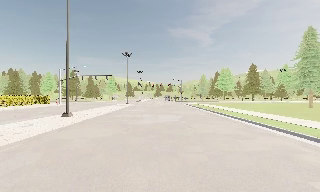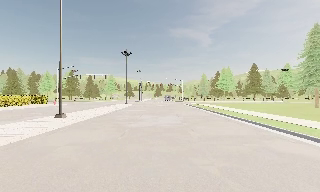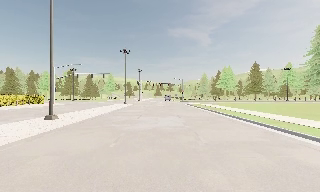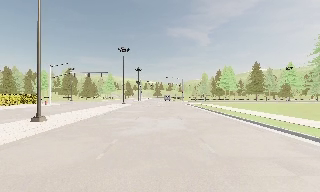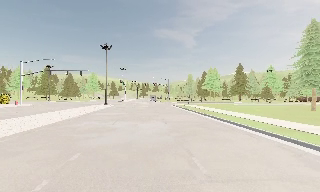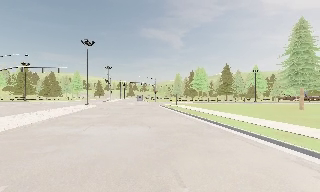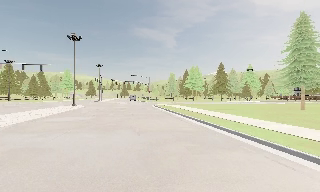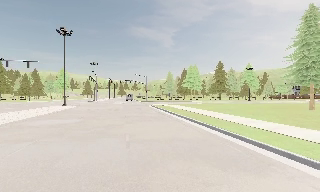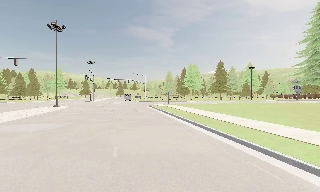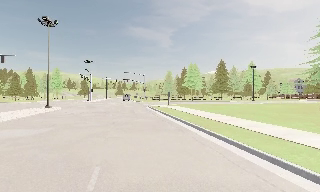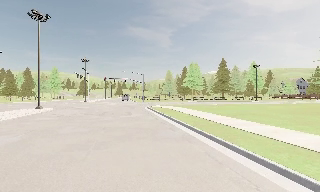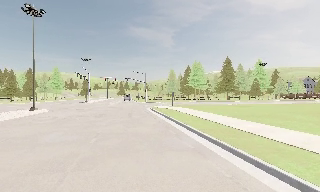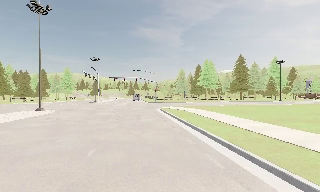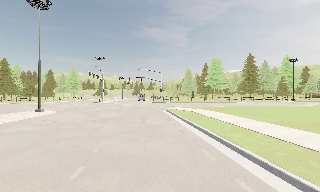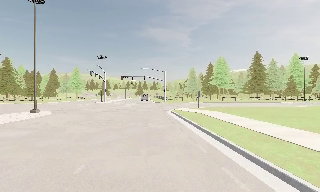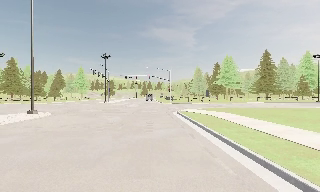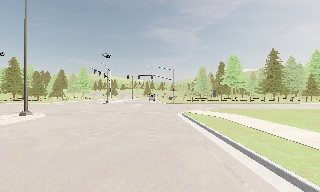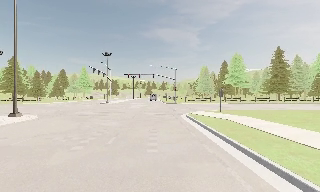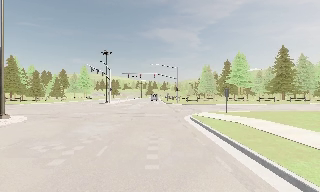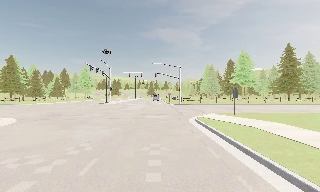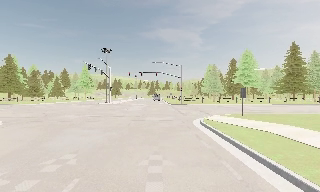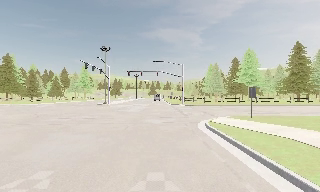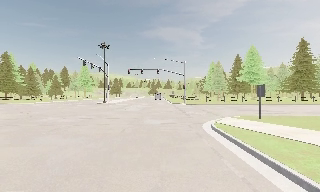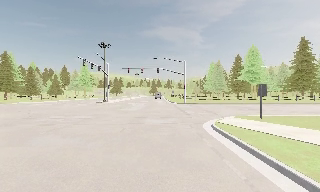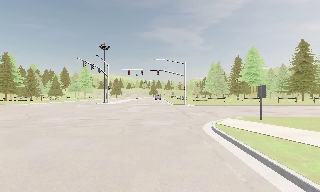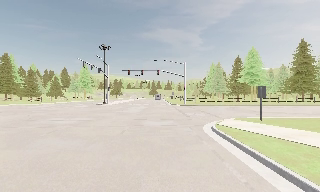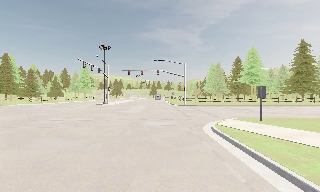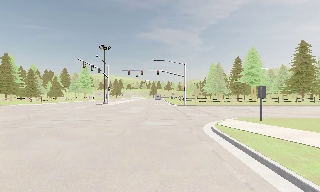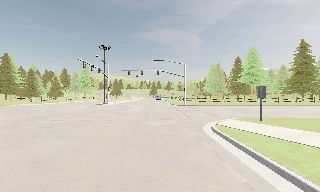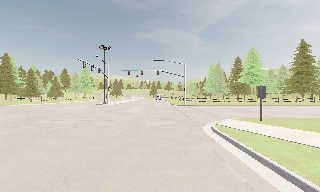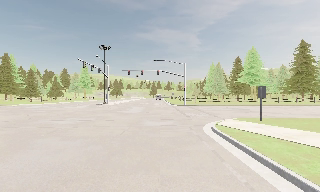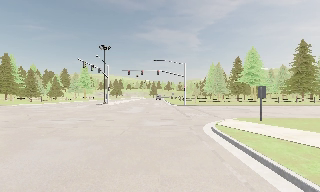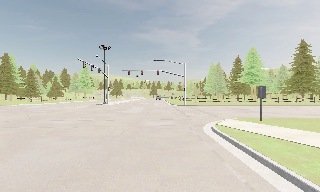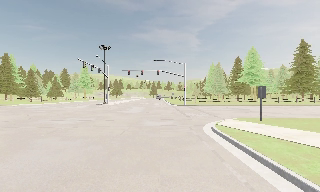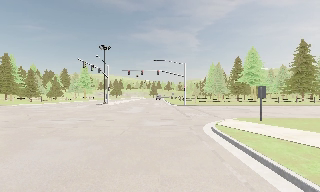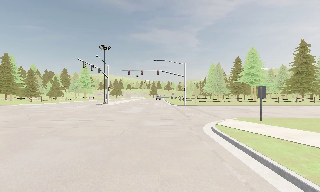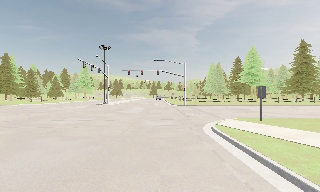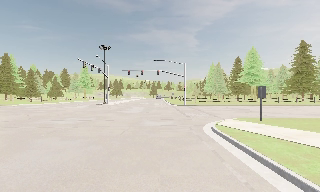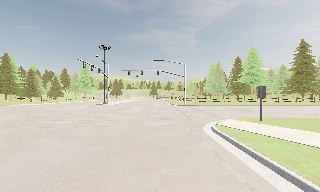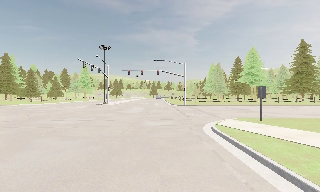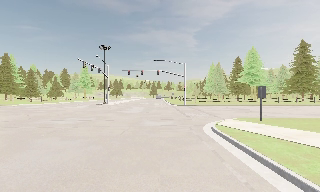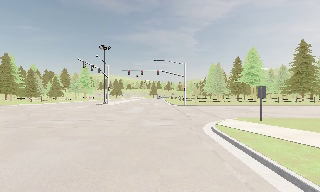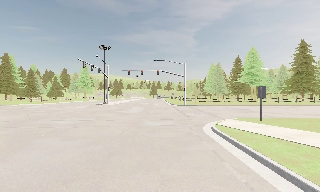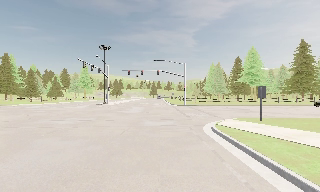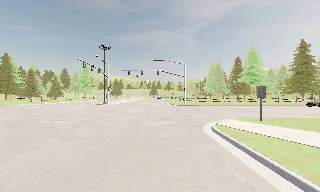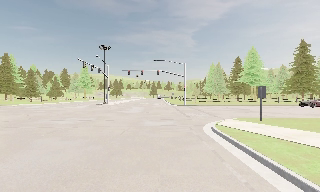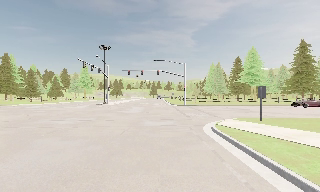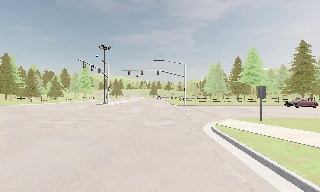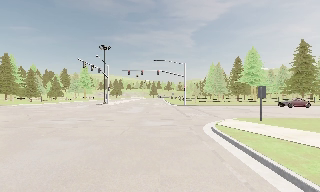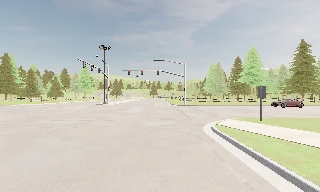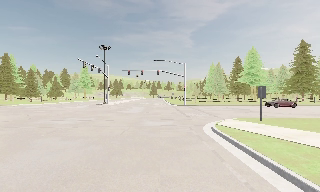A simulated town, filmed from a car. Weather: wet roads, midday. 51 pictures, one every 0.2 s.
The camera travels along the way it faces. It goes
forward.
0.0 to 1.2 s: The camera swings to its right by about 10 degrees, and the scene slides to the left. It travels forward, about 8 m, so what stands in front looms larger. It gains speed.
1.2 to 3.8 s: The camera pans to its left, which is counterclockwise from overhead, by about 10 degrees. It travels forward, about 19 m, so what stands in front looms larger.
3.8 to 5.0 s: The camera travels forward, about 3 m, so what stands in front looms larger. It loses speed.
5.0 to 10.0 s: The camera keeps its place and its aim.
The film runs forward here.
